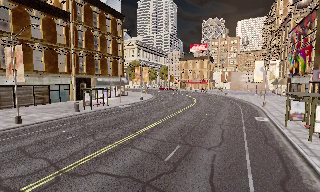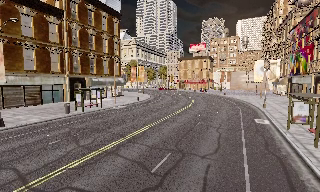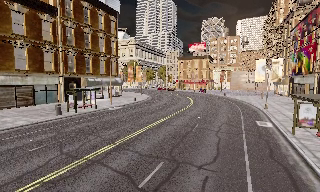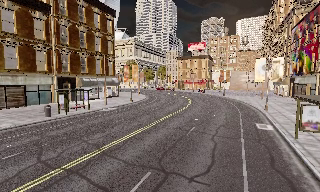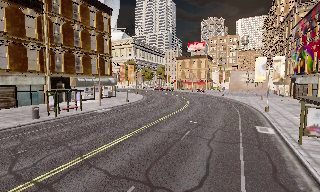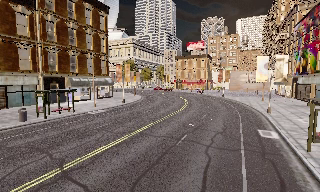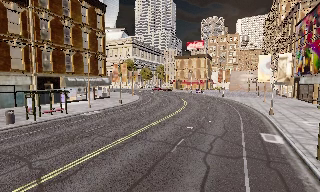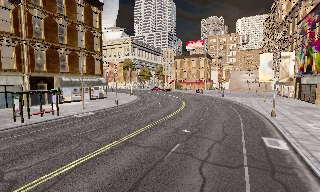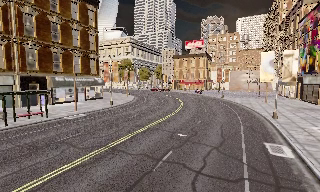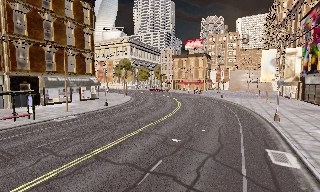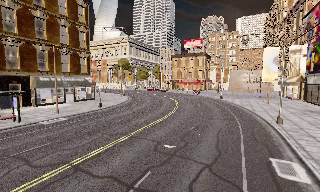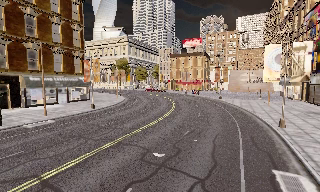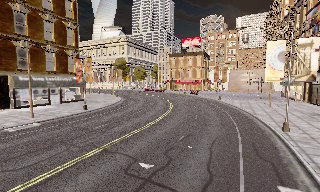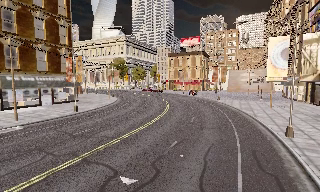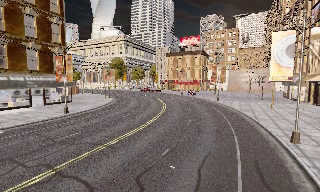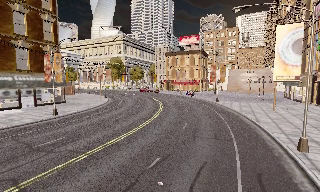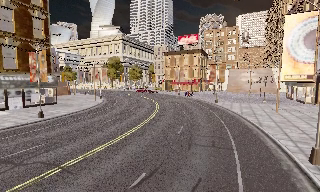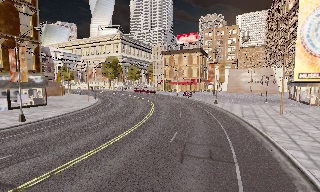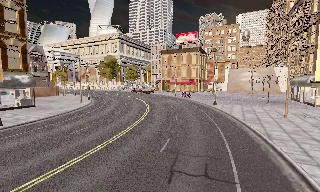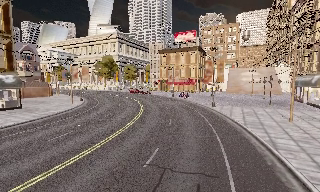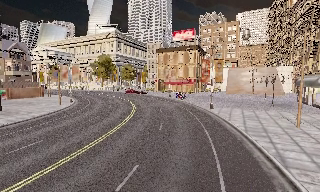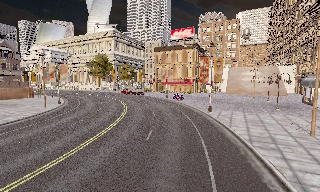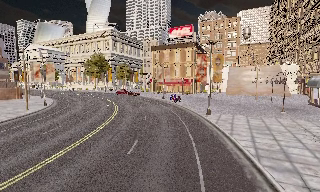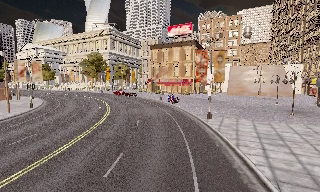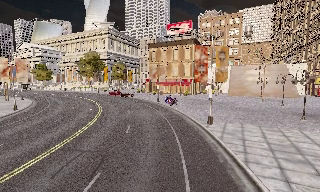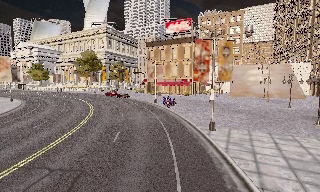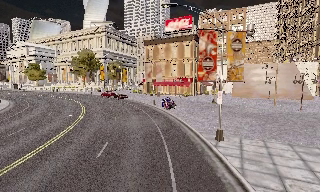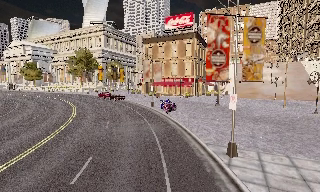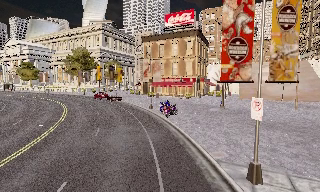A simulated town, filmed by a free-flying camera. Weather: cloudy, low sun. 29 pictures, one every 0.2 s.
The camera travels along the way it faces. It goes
forward.
0.0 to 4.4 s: The camera travels forward and to its right, about 30 m, so what stands in front looms larger. It gains speed.
4.4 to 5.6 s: The camera travels forward, about 12 m, so what stands in front looms larger.
The film runs forward here.
